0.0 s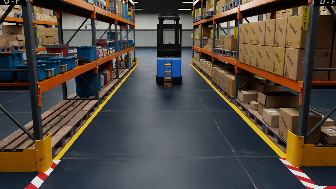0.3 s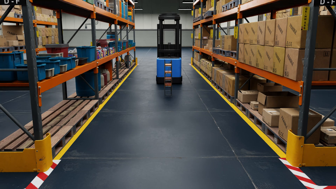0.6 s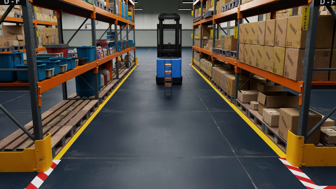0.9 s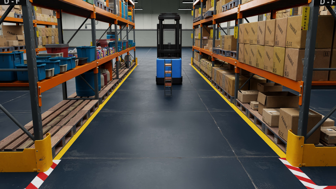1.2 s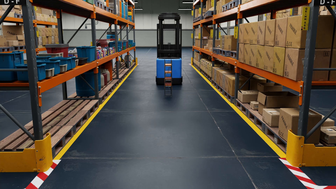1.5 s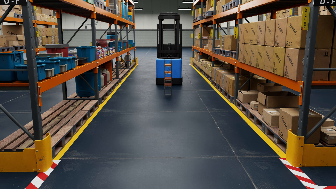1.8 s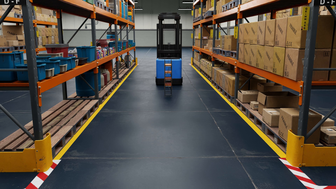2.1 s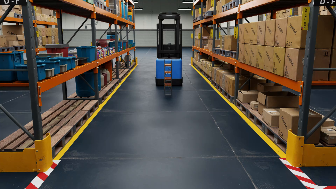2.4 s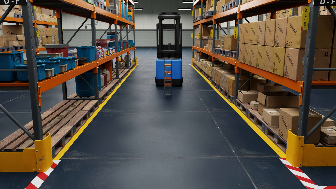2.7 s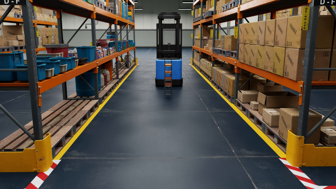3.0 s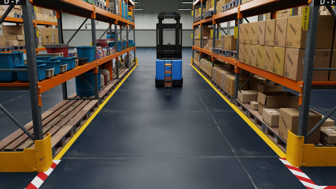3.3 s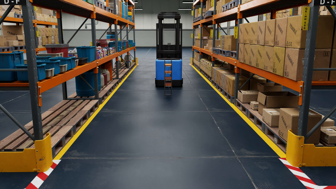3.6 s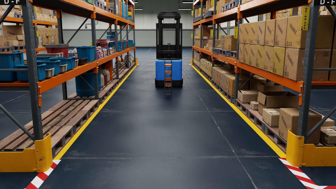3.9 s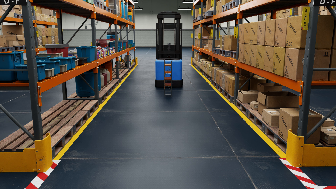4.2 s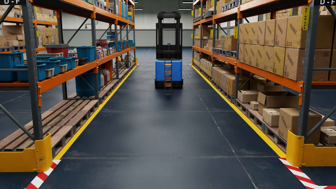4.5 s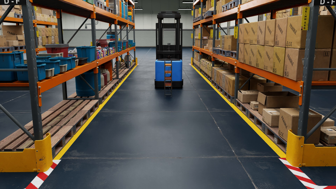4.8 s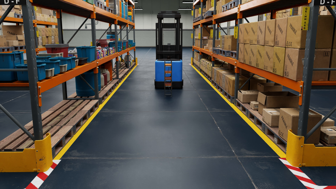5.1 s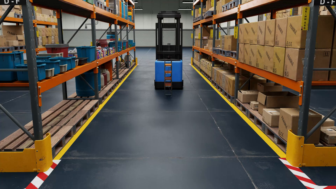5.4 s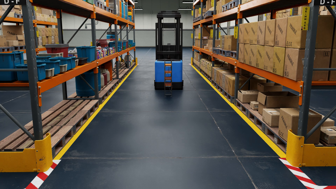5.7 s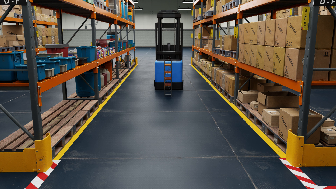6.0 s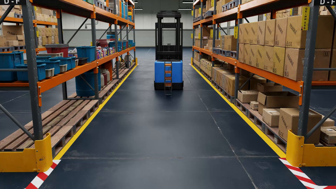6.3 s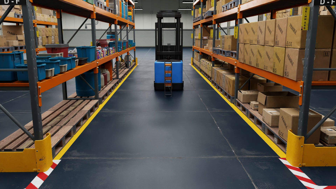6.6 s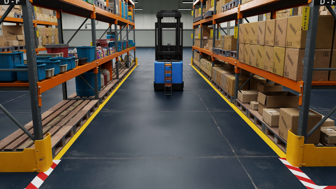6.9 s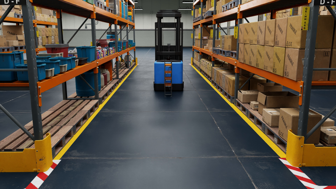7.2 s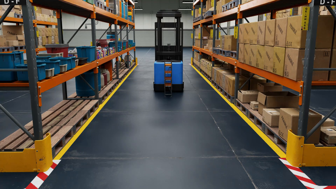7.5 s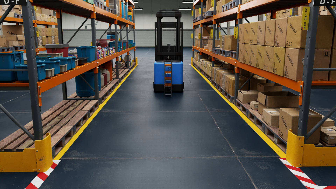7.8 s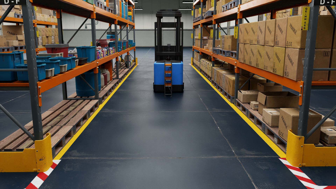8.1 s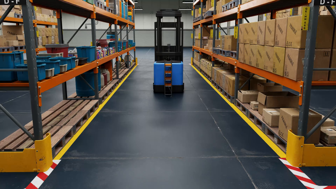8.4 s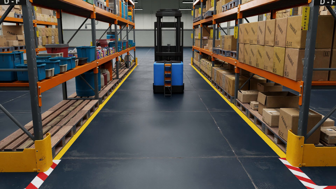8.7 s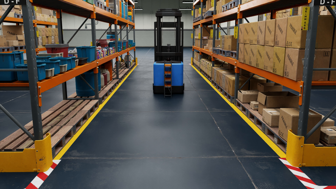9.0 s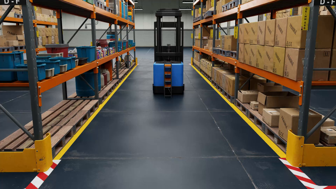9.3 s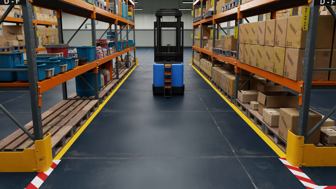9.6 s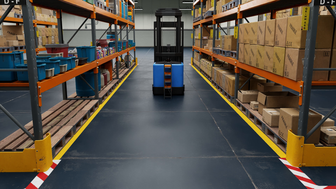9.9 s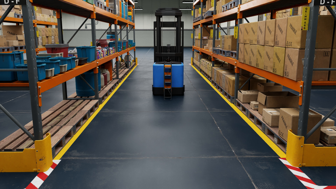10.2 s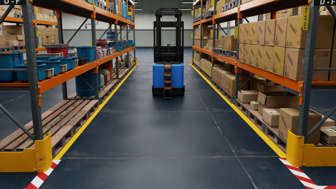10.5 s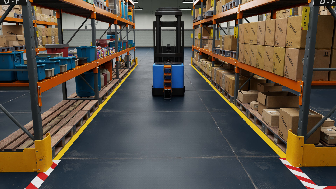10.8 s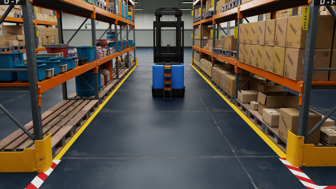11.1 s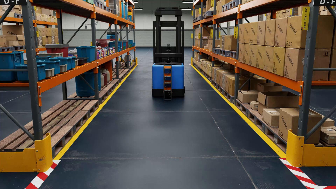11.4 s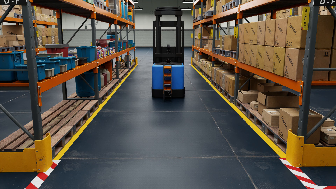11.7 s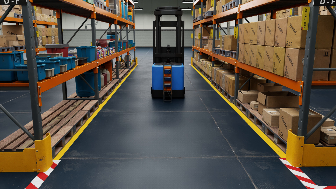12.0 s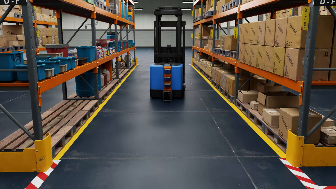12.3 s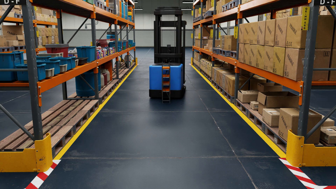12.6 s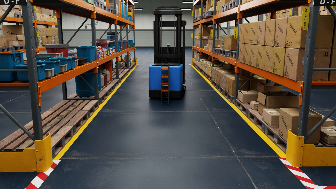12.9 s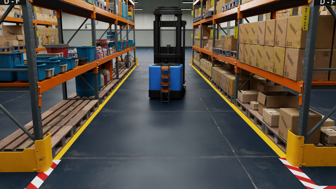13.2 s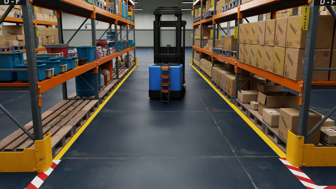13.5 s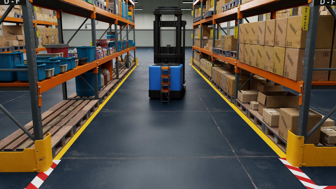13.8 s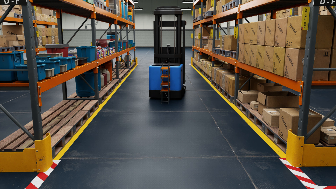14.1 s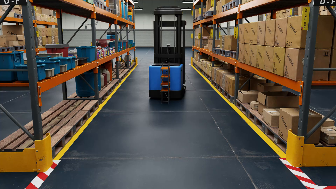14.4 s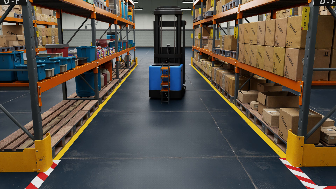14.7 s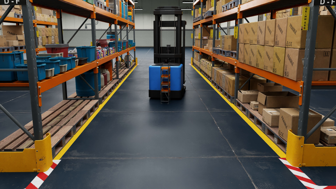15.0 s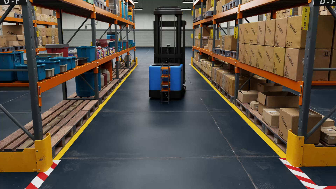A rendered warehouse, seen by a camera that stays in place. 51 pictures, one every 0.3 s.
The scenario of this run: A forklift runs into an object in its way.
